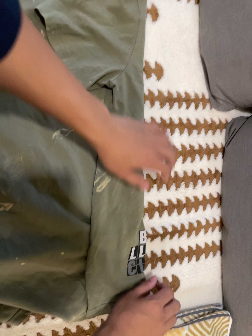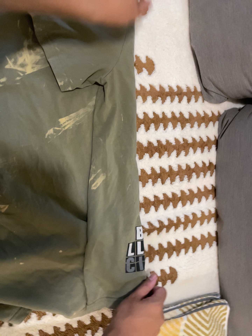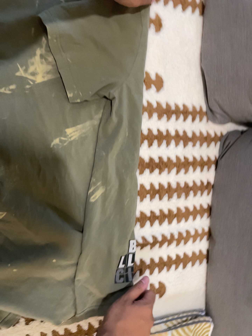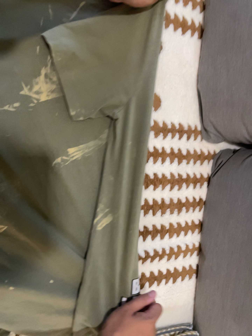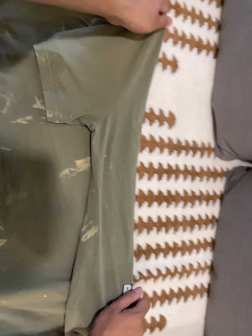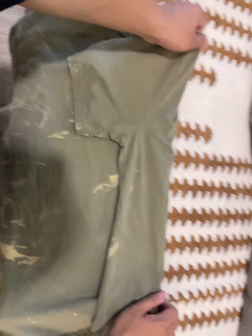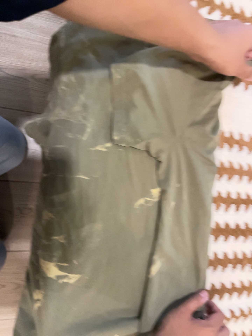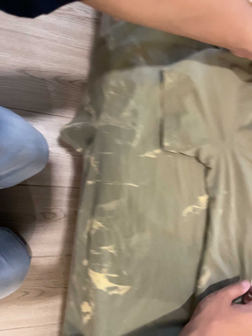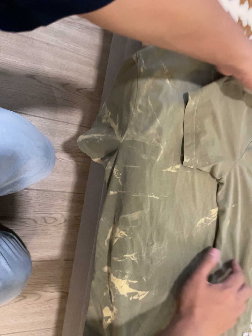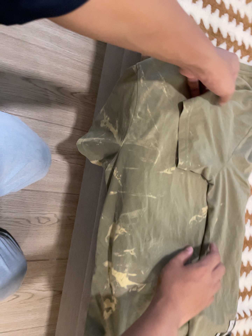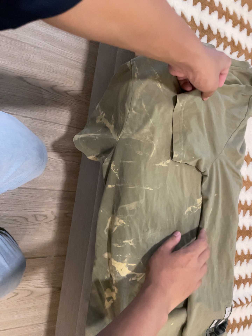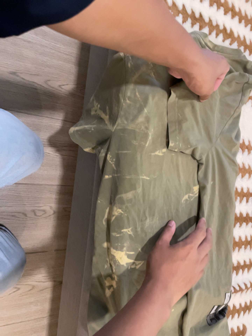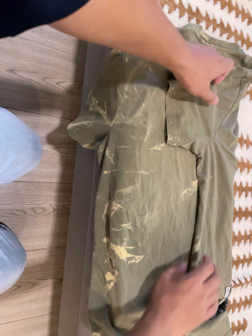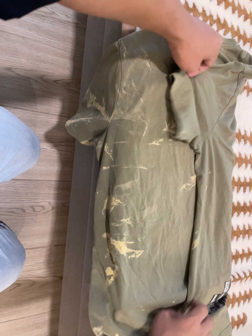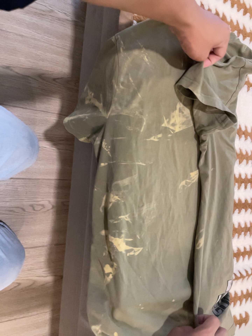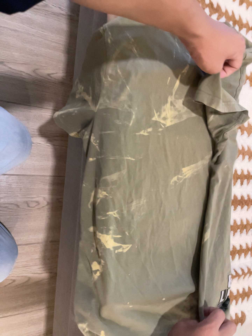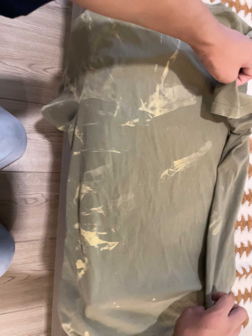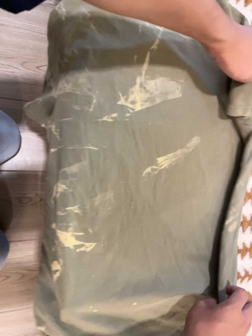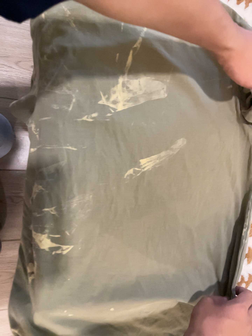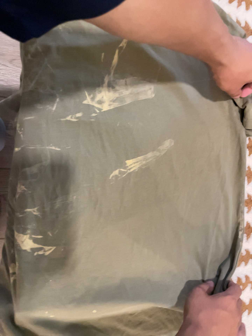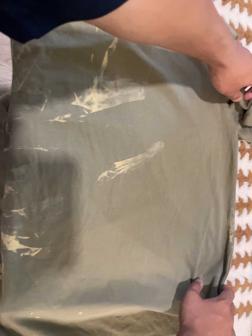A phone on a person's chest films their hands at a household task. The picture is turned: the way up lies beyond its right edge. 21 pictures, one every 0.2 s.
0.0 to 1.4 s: The camera travels to its left and toward the top of its view, about 24 cm, so close, fixed things drift to the right. It rolls about its line of sight by about 10 degrees, and the scene rotates clockwise.
1.4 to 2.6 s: The camera pans to its right by about 10 degrees. It travels to its left and backward, about 14 cm.
2.6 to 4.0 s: The camera pans to its left by about 10 degrees. It travels to its right, about 26 cm.
The film runs backward here.
